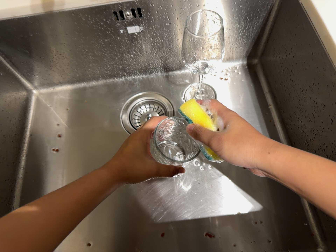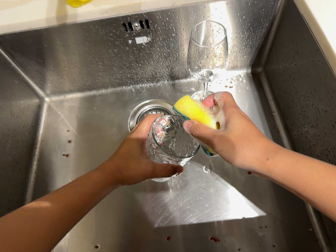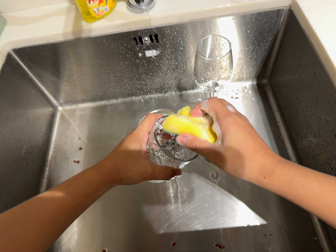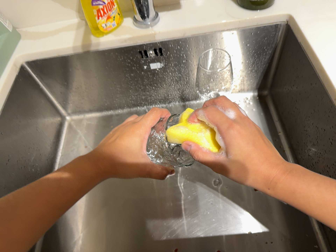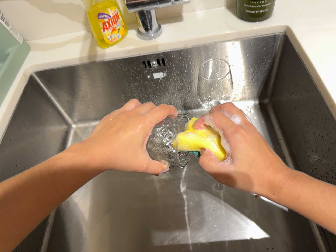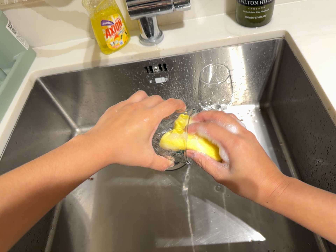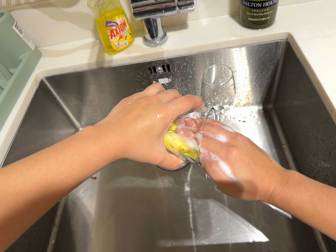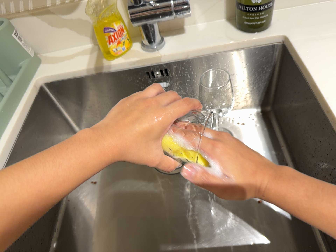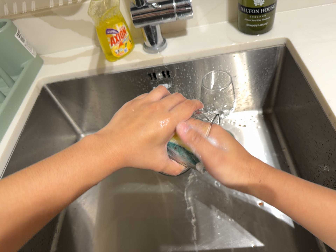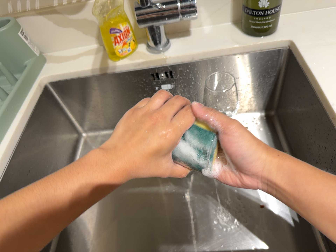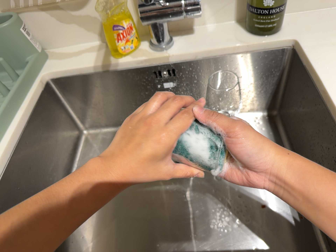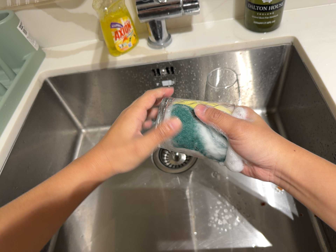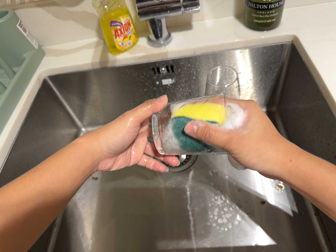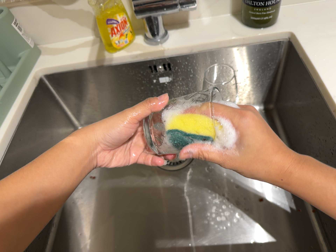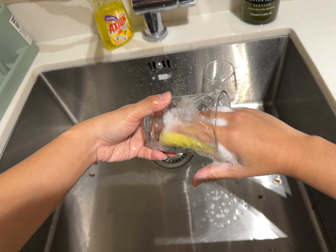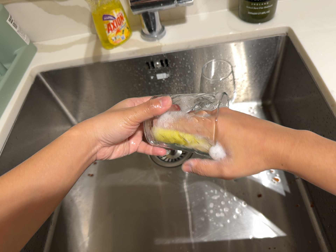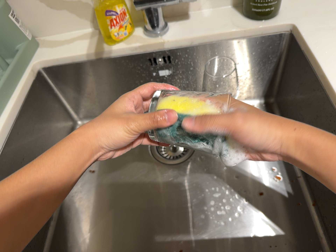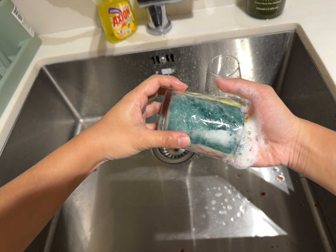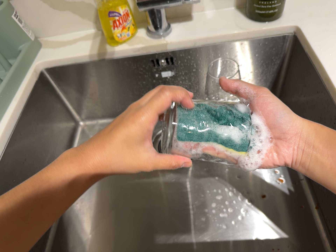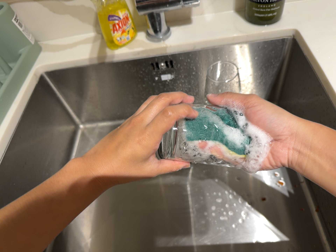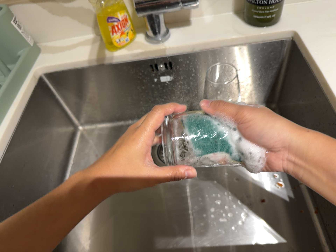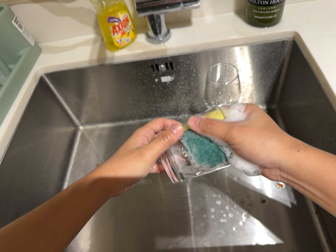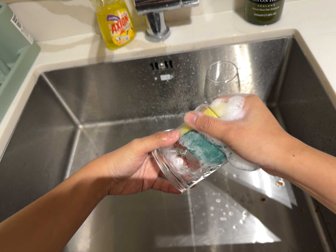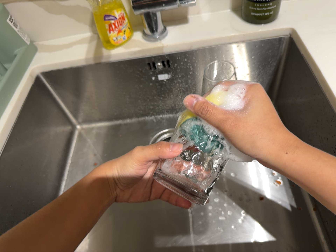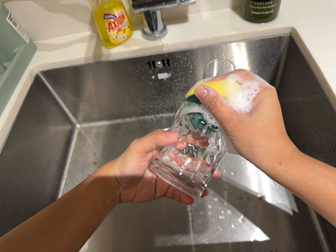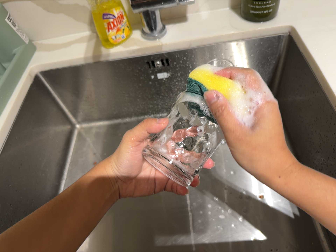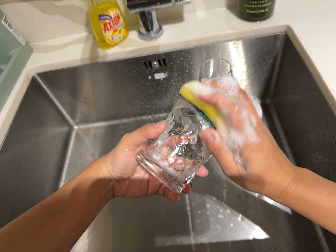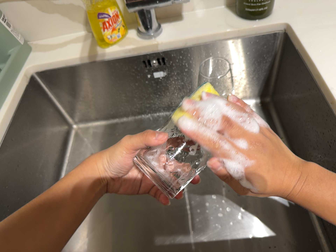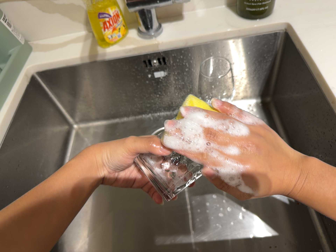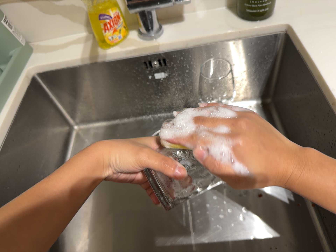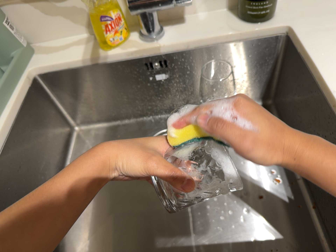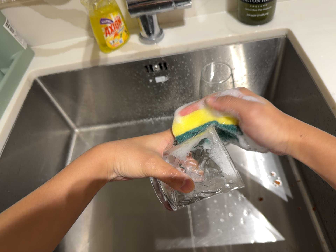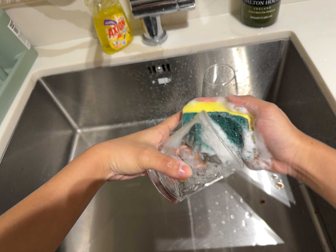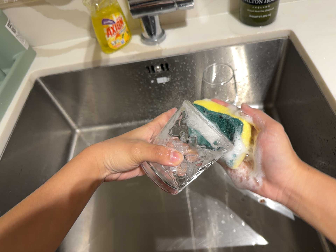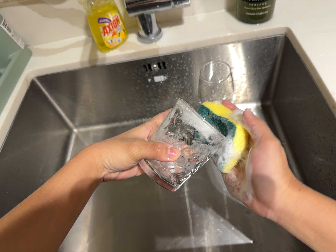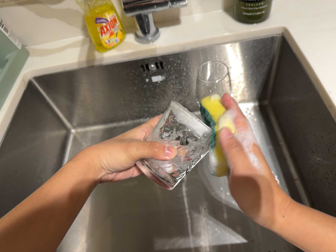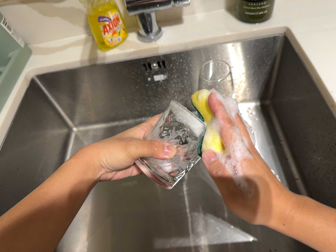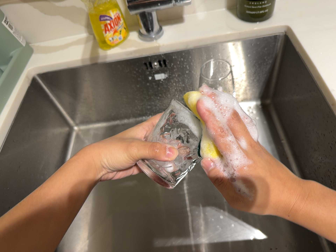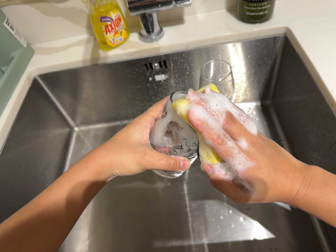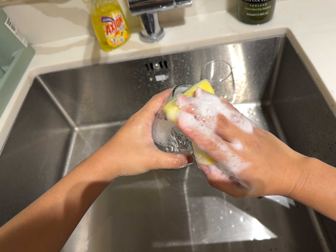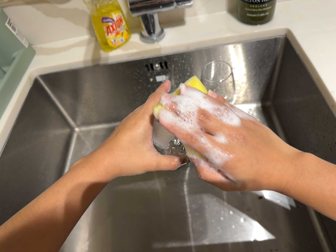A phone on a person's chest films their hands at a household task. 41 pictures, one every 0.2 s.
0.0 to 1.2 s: The camera travels backward, about 9 cm, so what stands in front gets smaller. Its aim tips toward the top of its view by about 10 degrees, and the scene shifts downward.
1.2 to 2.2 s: The camera shifts only a little, or ends up much as it began.
2.2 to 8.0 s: The camera shifts only a little, or ends up much as it began.
The film runs forward here.
